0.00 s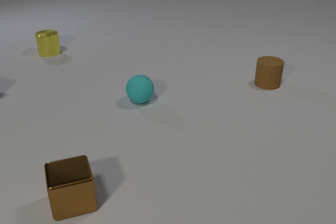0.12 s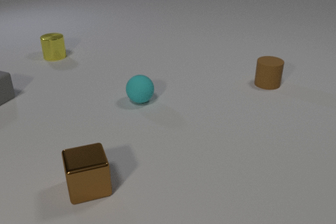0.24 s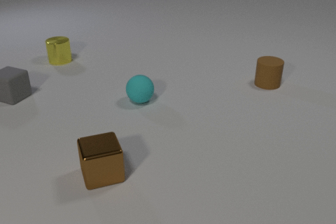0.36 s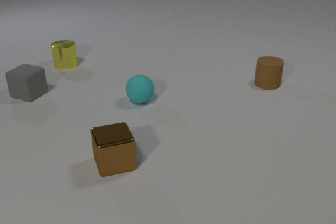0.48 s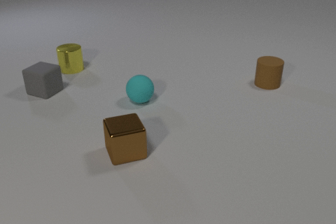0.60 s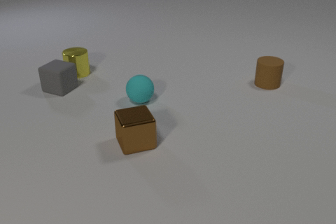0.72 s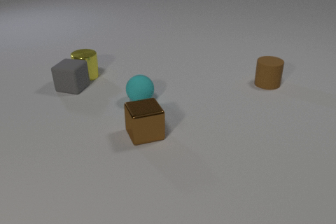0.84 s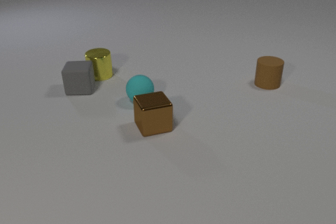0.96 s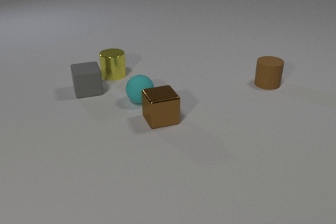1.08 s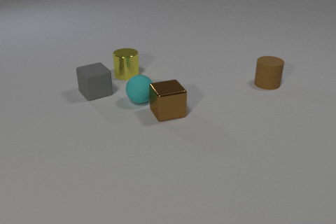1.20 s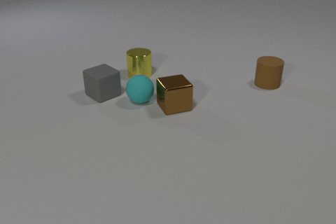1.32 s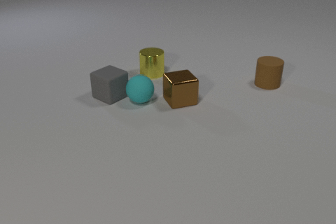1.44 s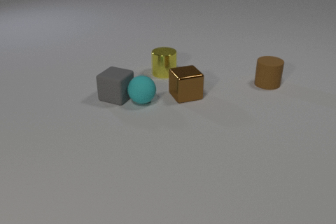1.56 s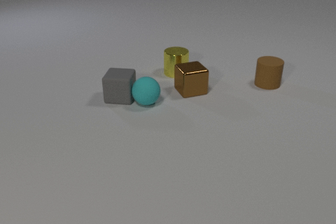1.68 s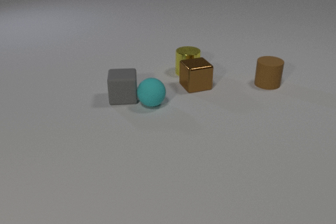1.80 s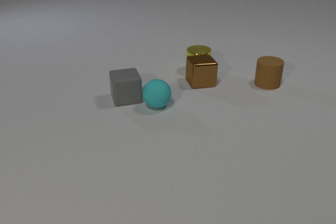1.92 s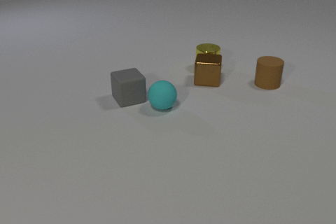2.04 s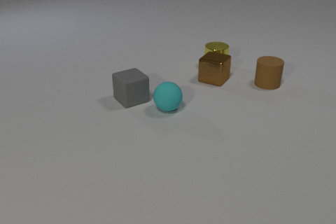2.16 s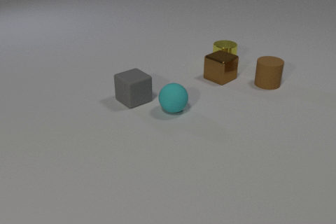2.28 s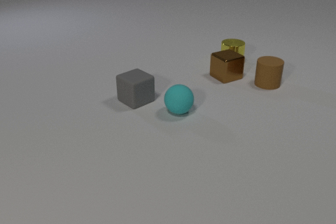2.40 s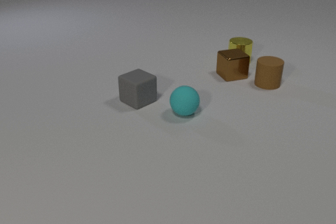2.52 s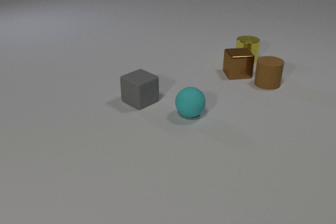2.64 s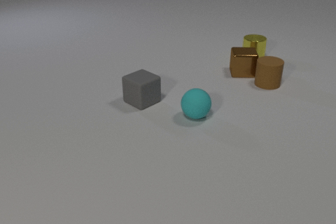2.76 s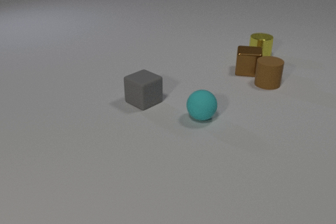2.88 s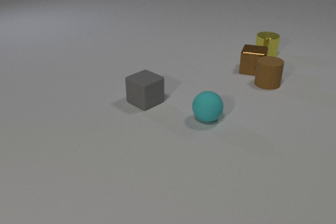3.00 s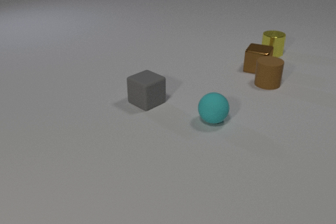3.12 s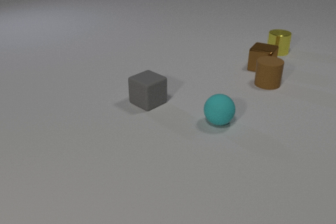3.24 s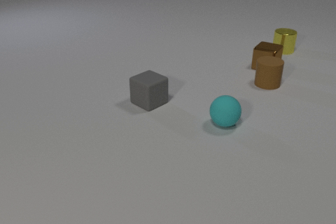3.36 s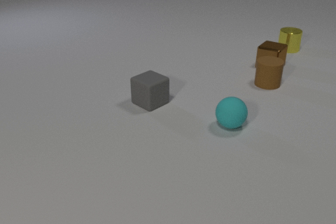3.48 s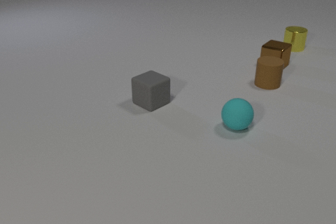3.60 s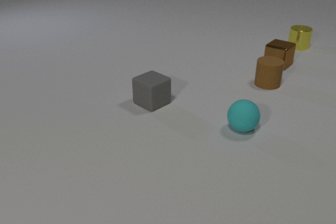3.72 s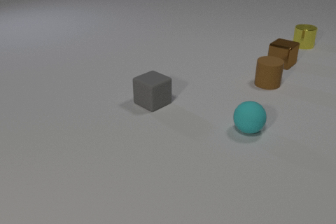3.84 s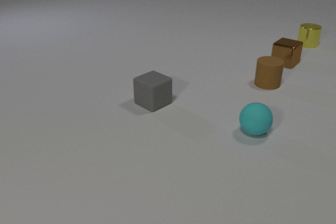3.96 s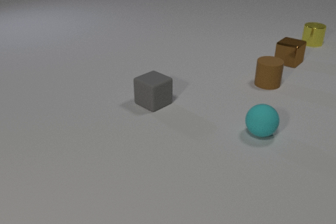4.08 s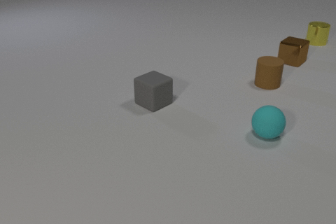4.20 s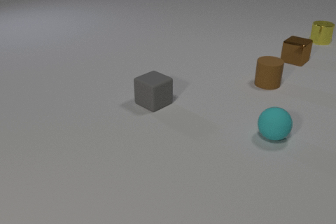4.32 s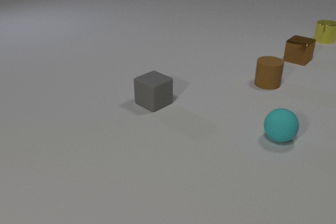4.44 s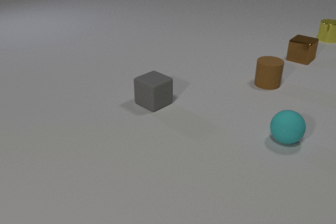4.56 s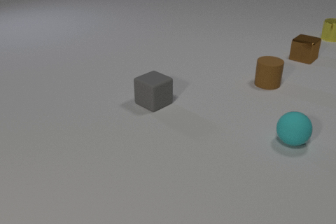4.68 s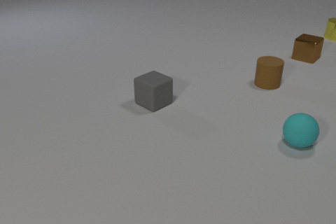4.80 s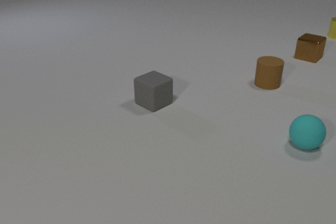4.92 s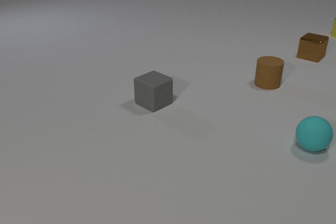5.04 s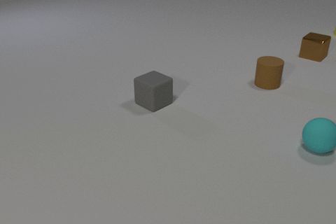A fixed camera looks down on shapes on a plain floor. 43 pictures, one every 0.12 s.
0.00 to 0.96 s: The yellow metal cylinder slides toward the camera and to the right. The gray rubber cube comes in at the left edge, slides to the right, spins counterclockwise seen from above by about 45 degrees, its near face sliding to the right. The brown metal cube slides away from the camera and to the right. The yellow metal cylinder and the gray rubber cube collide.
0.96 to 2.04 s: The yellow metal cylinder slides to the right. The gray rubber cube slides to the right and toward the camera, spins counterclockwise seen from above by about 105 degrees, its near face sliding to the right. The cyan rubber sphere rolls to the right and toward the camera. The brown metal cube slides away from the camera and to the right, spins clockwise seen from above by about 45 degrees, its near face sliding to the left. The gray rubber cube and the cyan rubber sphere collide. The yellow metal cylinder and the brown metal cube collide.
2.04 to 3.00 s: The yellow metal cylinder slides to the right and away from the camera. The gray rubber cube slides to the right. The cyan rubber sphere rolls to the right and toward the camera. The brown metal cube slides to the right and away from the camera, spins clockwise seen from above by about 90 degrees, its near face sliding to the left.
3.00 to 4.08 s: The yellow metal cylinder slides away from the camera and to the right. The gray rubber cube slides to the right. The cyan rubber sphere rolls to the right. The brown metal cube slides to the right and away from the camera.
4.08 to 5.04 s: The yellow metal cylinder slides away from the camera and to the right. The cyan rubber sphere rolls to the right. The brown metal cube slides away from the camera and to the right.
How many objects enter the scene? 1.
What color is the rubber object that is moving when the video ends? cyan.
What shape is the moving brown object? cube.
